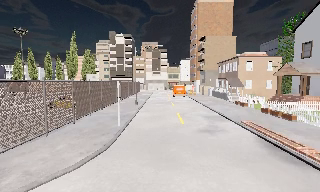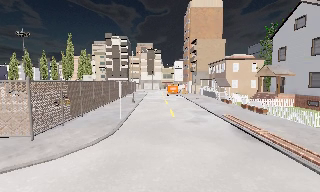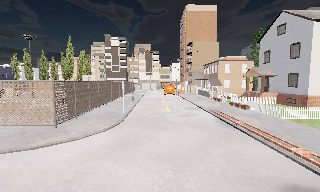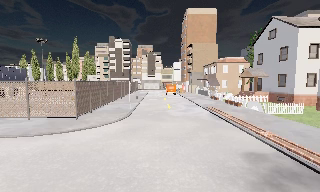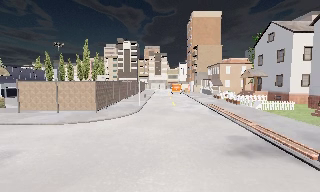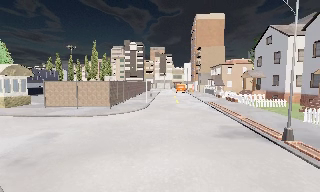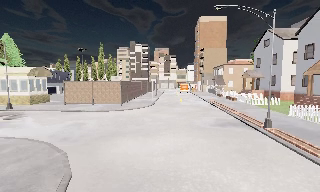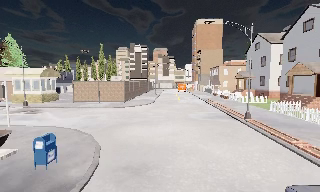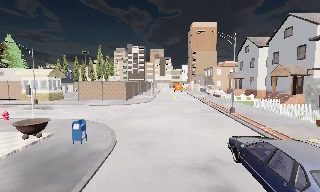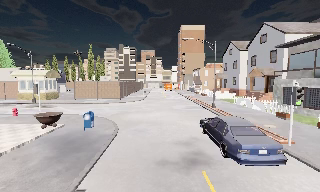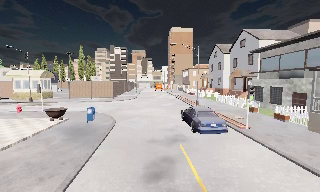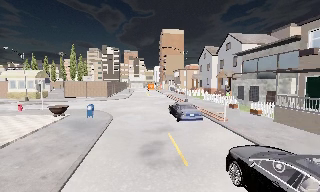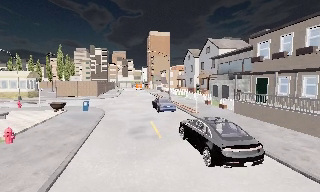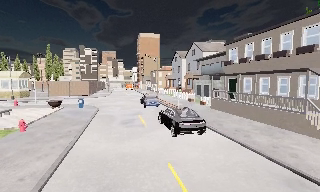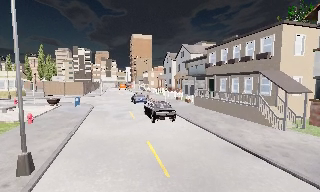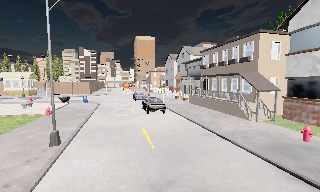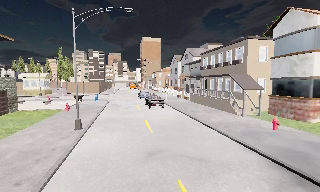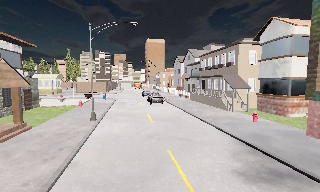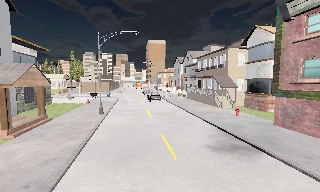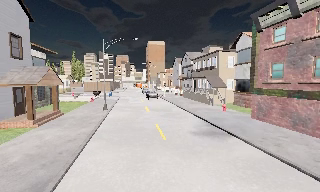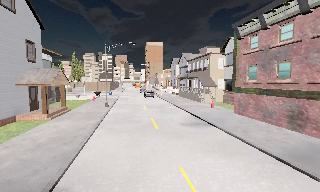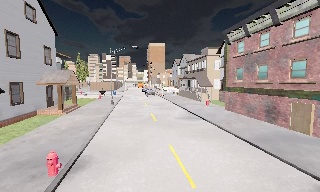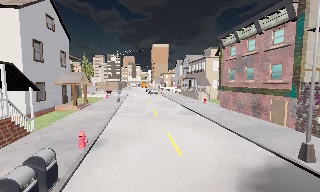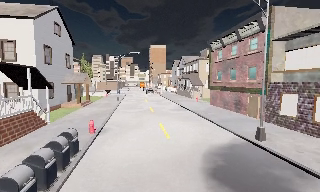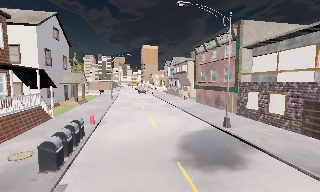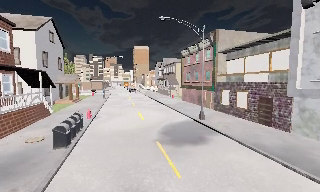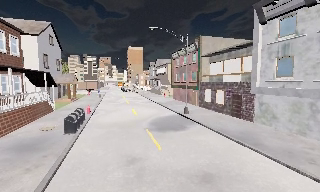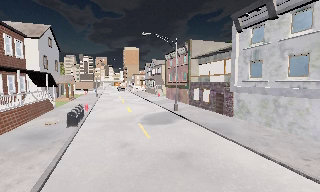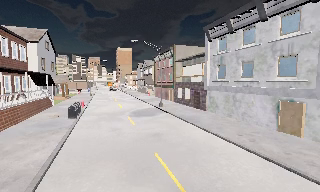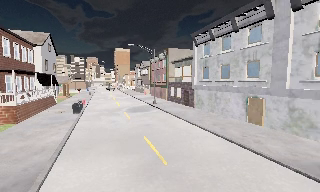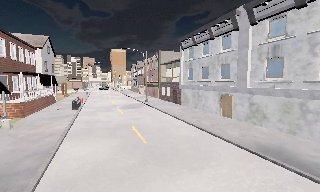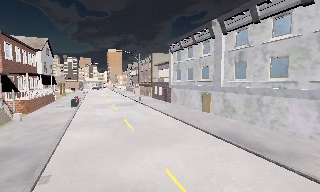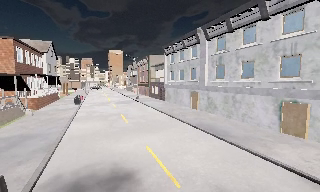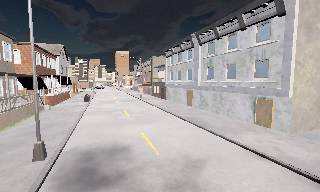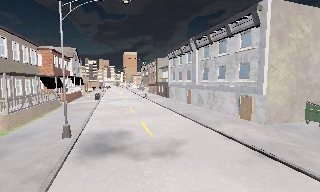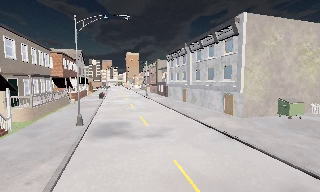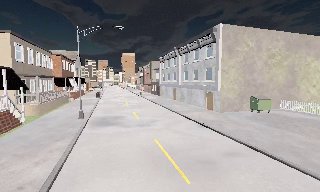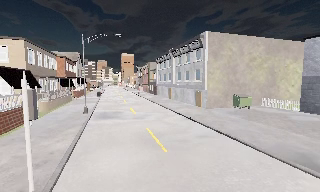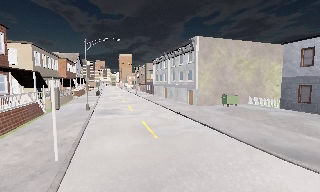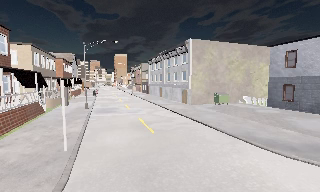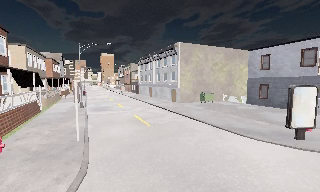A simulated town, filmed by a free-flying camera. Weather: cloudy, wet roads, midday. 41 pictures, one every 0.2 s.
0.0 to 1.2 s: The camera travels backward, about 14 m, so what stands in front gets smaller.
1.2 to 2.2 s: The camera pans to its right, which is clockwise from overhead, by about 10 degrees. It travels backward, about 12 m, so what stands in front gets smaller.
2.2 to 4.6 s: The camera travels backward, about 25 m, so what stands in front gets smaller.
4.6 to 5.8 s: The scene slides to the left, as the camera pans about 10 degrees to its right. It travels backward, about 13 m, so what stands in front gets smaller.
5.8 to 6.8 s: The camera travels backward, about 12 m, so what stands in front gets smaller.
6.8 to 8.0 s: The camera travels backward, about 11 m, so what stands in front gets smaller. It loses speed.
The film runs forward here.
